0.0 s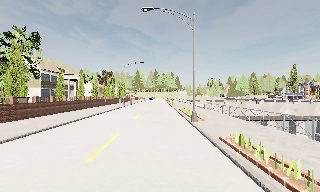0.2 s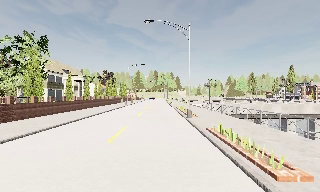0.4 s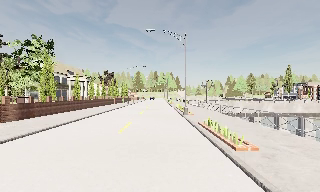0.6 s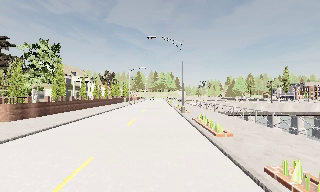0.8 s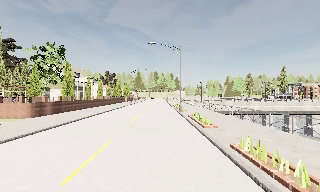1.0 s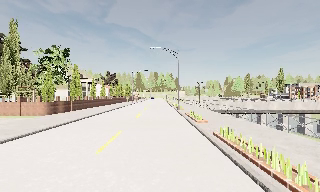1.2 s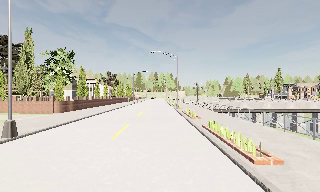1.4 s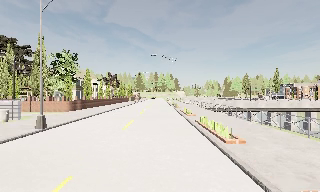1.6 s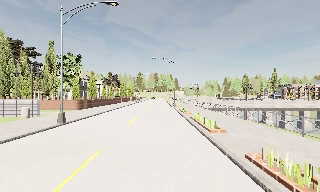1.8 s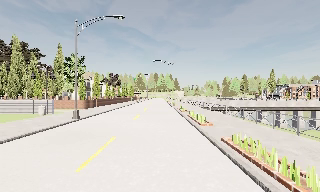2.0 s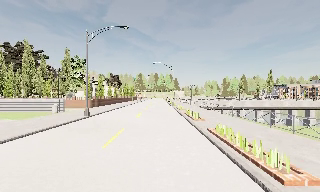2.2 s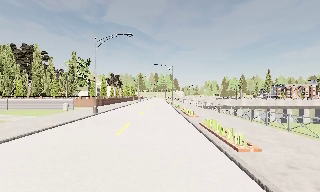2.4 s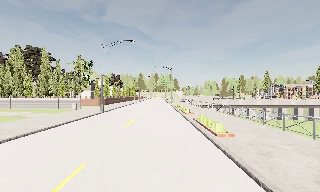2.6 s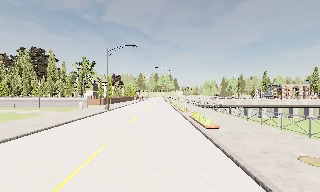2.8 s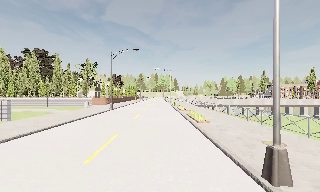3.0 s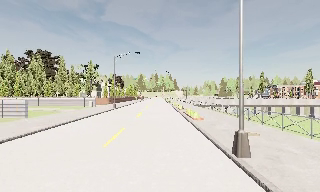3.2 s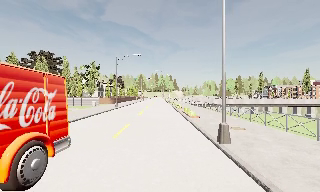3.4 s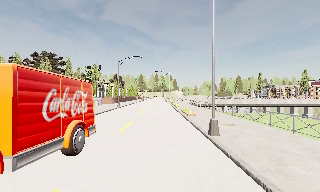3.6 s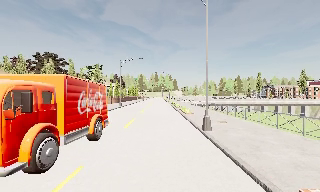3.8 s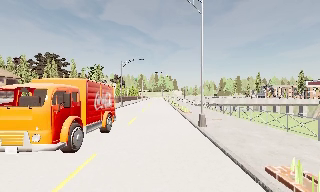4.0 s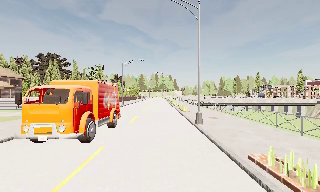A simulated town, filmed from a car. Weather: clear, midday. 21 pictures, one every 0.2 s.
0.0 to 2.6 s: The camera travels backward, about 25 m, so what stands in front gets smaller.
2.6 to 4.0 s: The camera travels backward, about 8 m, so what stands in front gets smaller. It loses speed.
The film runs backward here.
